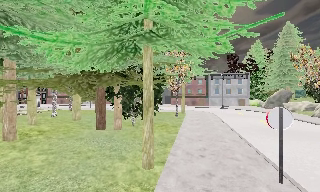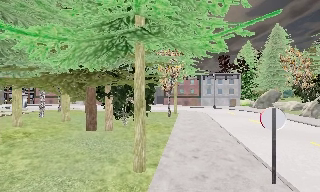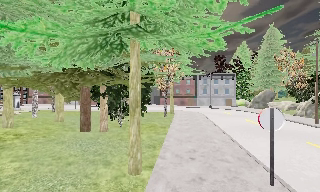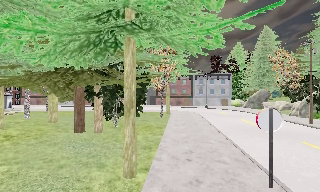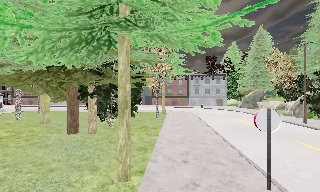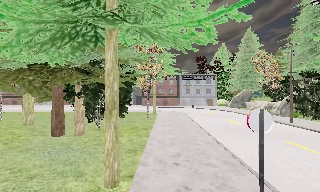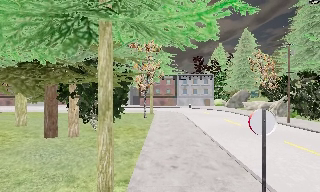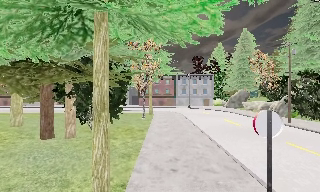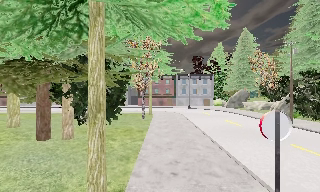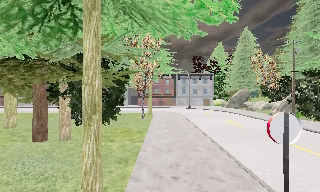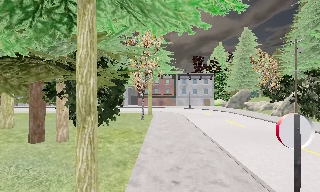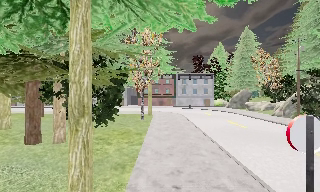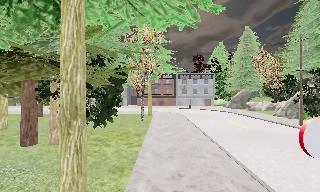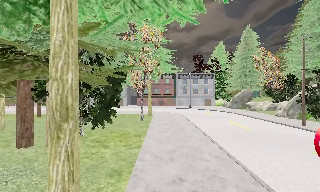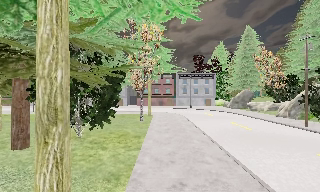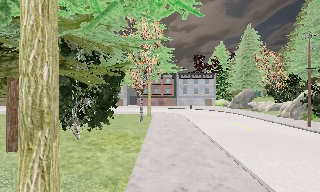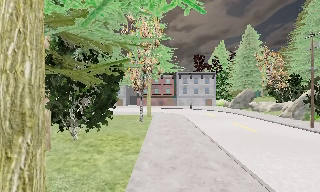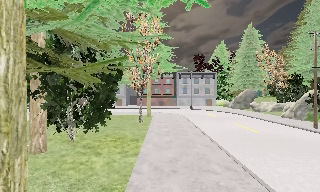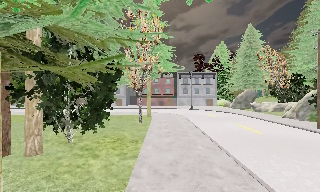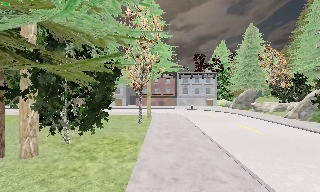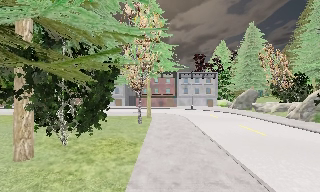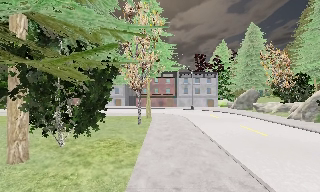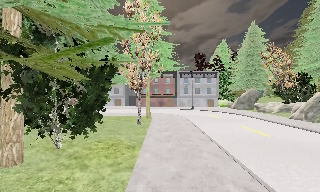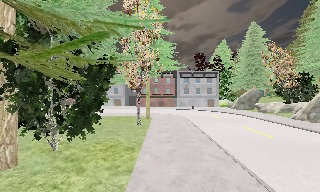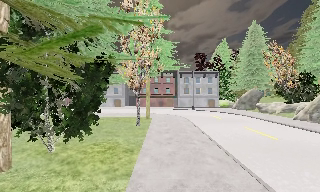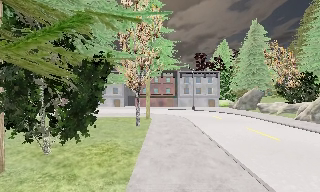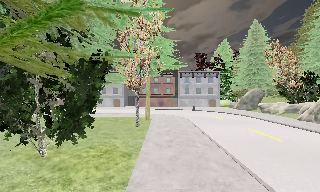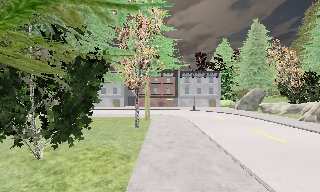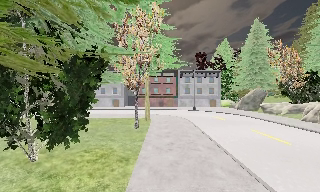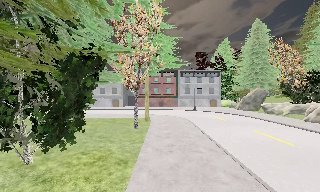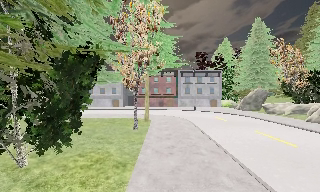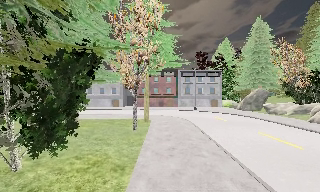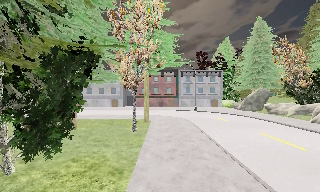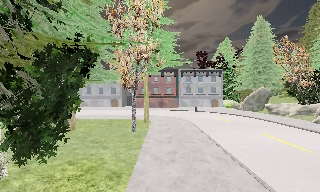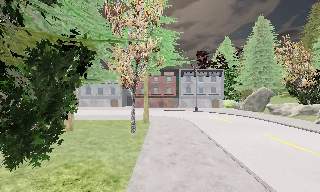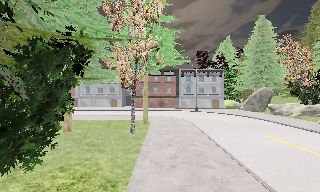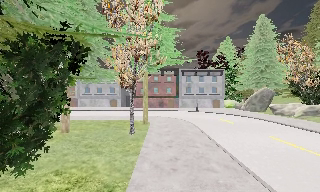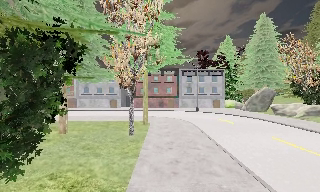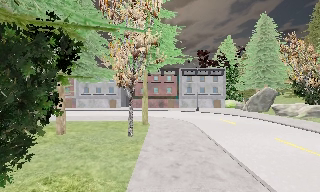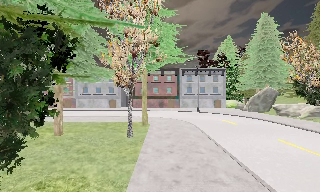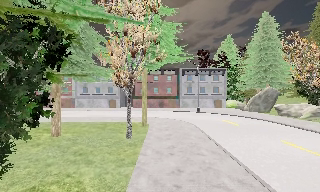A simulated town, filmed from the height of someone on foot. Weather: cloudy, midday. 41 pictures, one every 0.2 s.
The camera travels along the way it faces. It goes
forward.
0.0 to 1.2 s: The camera swings to its right by about 10 degrees, and the scene slides to the left. It travels forward, about 1 m, so what stands in front looms larger.
1.2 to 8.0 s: The camera travels forward, about 9 m, so what stands in front looms larger.
The film runs forward here.
